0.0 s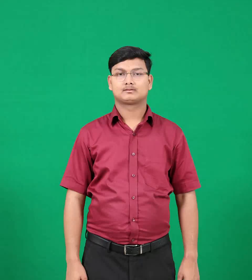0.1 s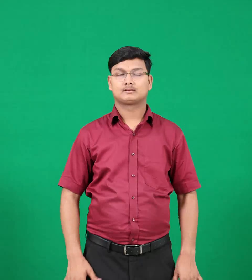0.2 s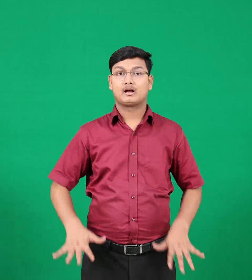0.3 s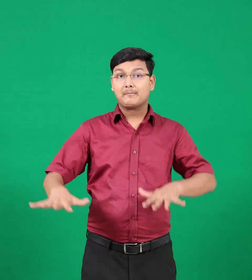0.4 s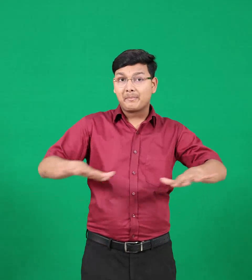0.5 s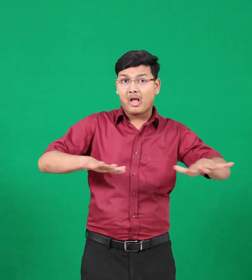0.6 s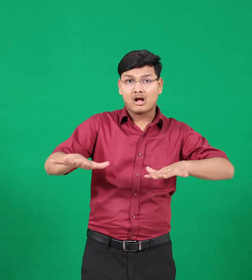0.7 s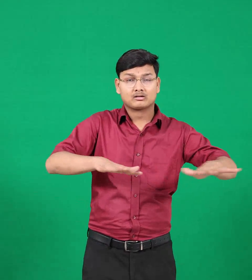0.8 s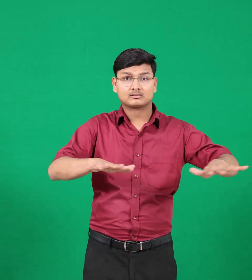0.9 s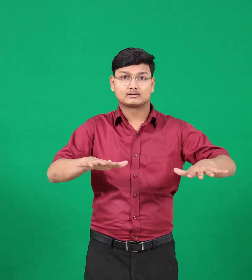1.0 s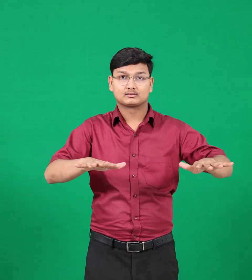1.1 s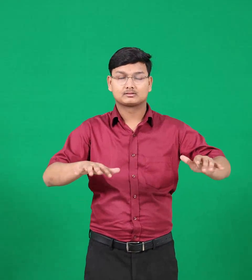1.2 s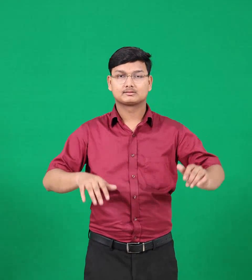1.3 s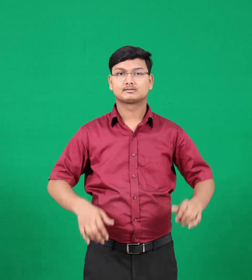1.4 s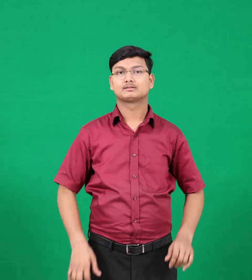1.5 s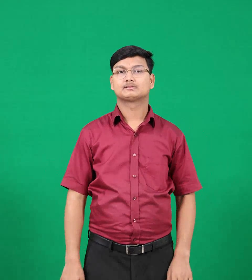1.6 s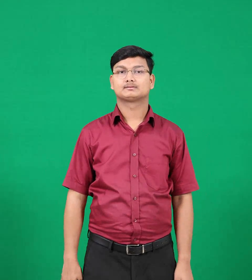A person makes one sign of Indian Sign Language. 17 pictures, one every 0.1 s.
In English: earthquake
